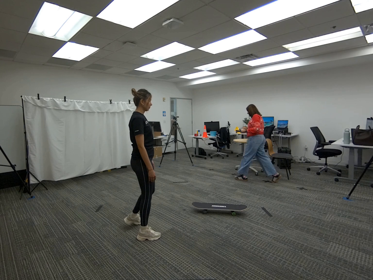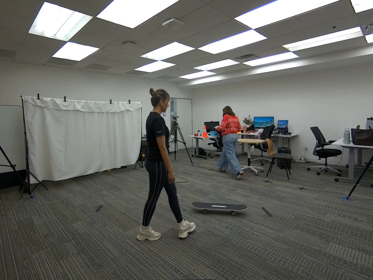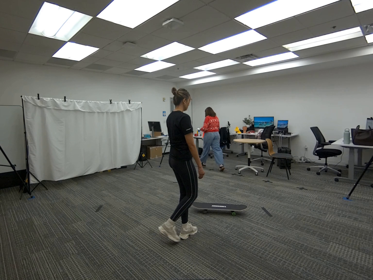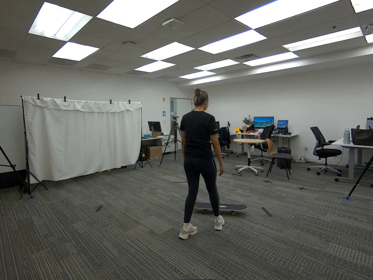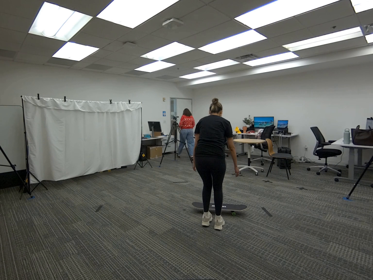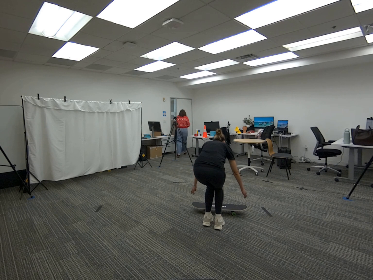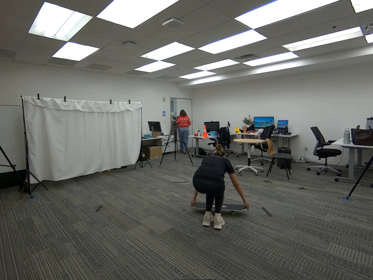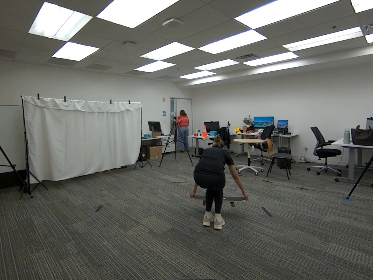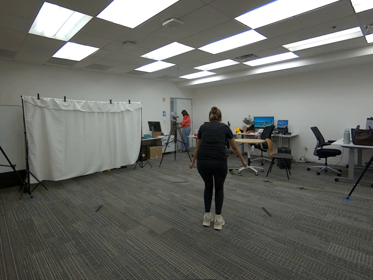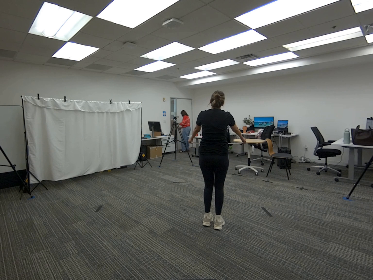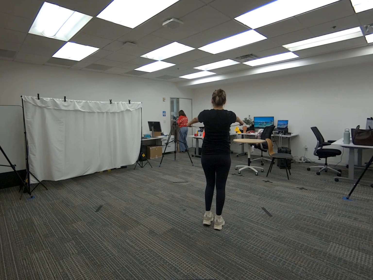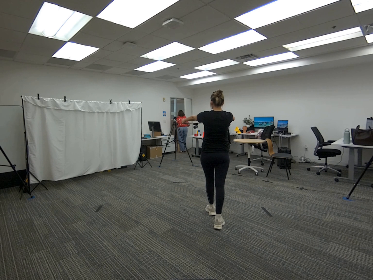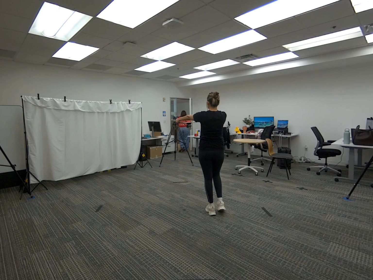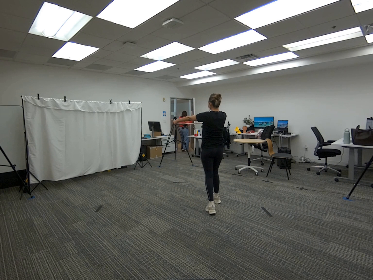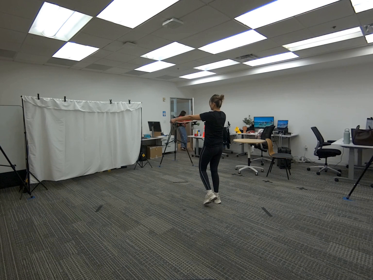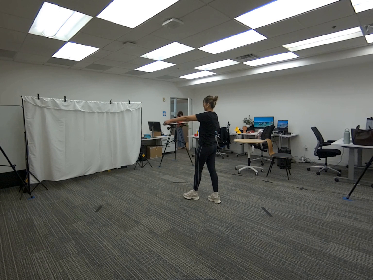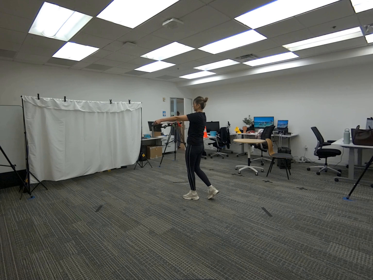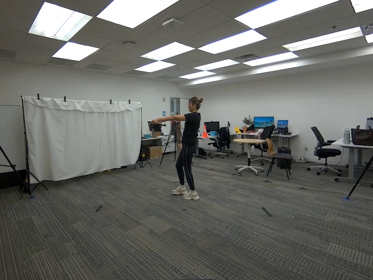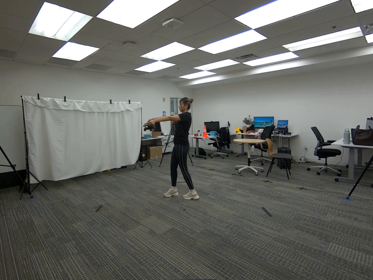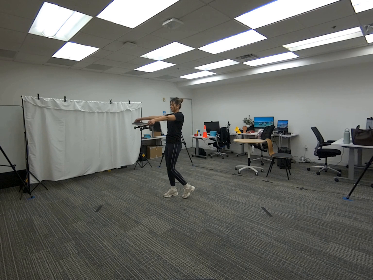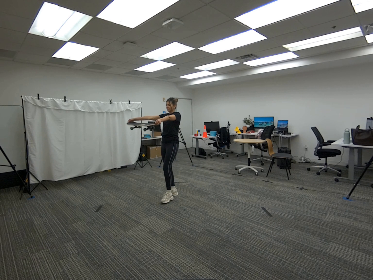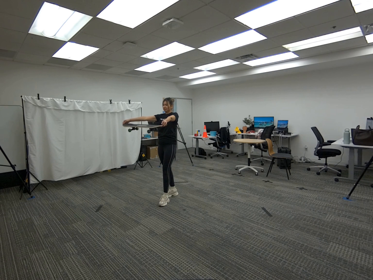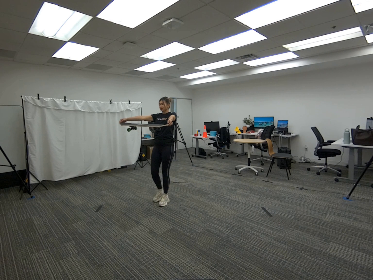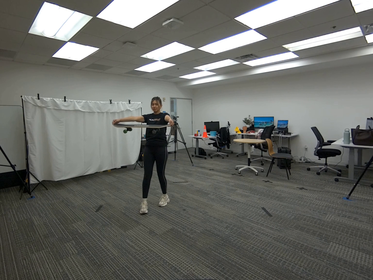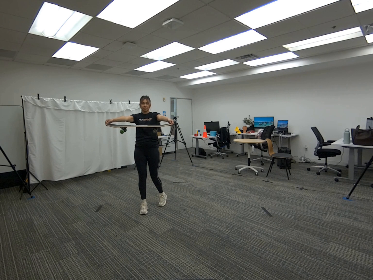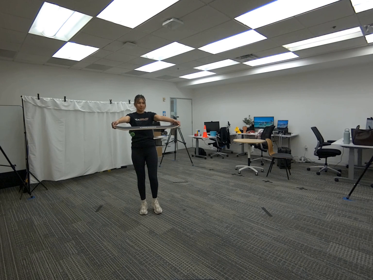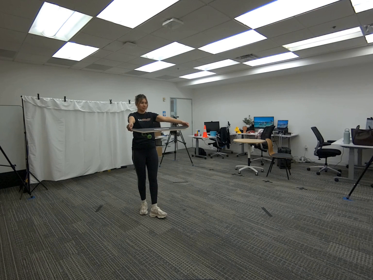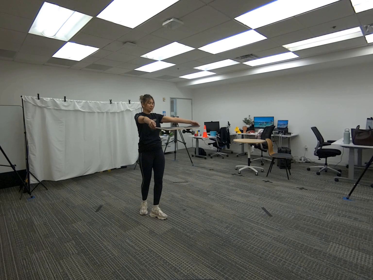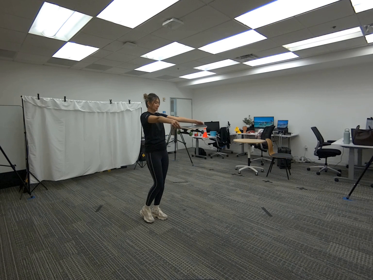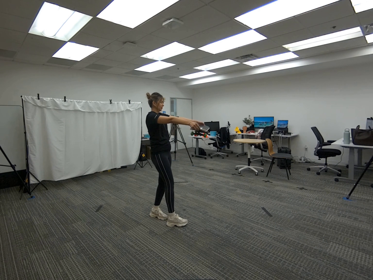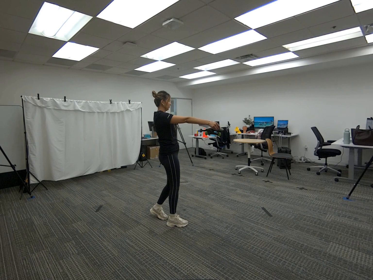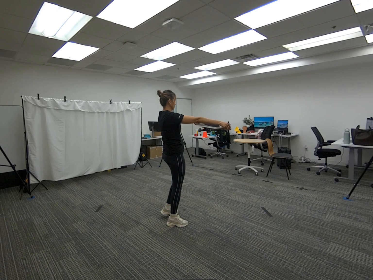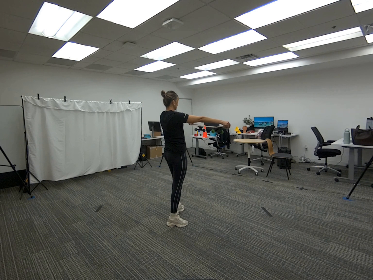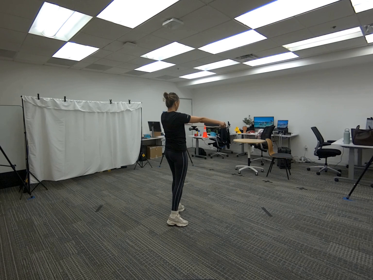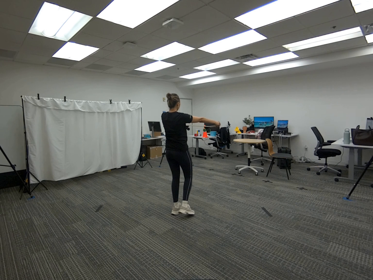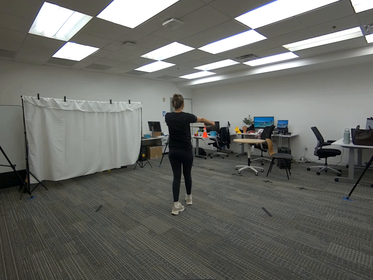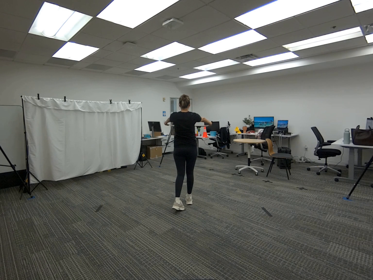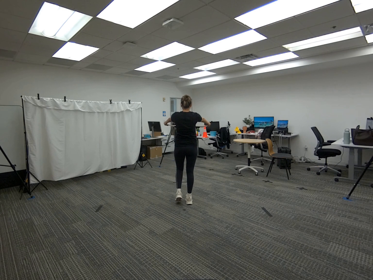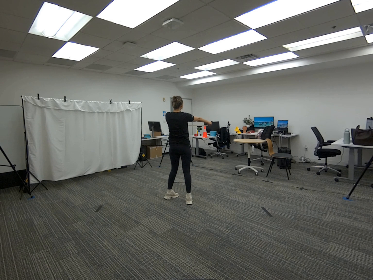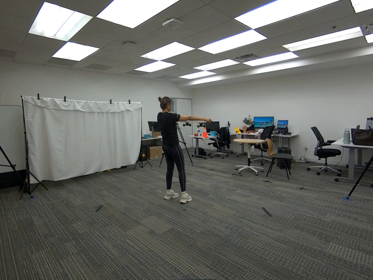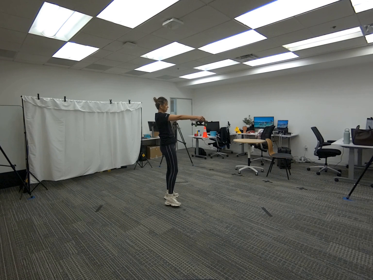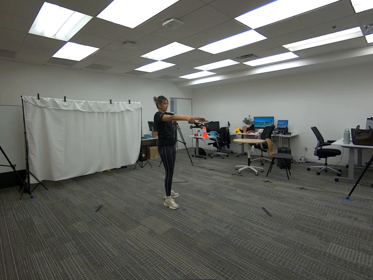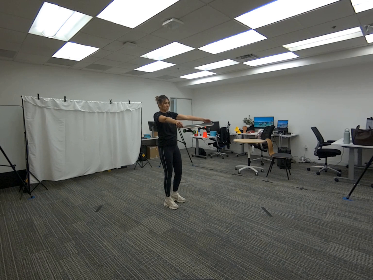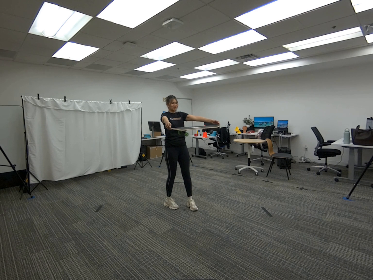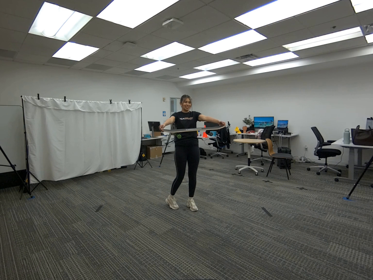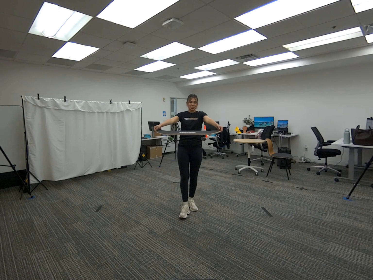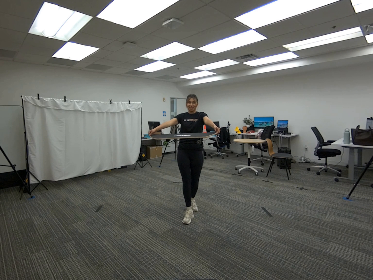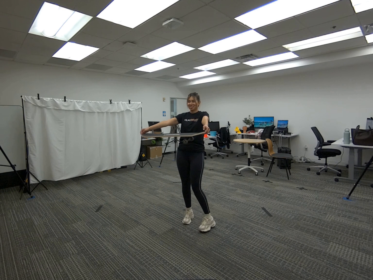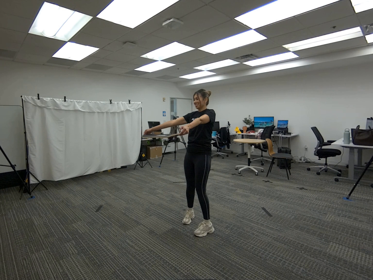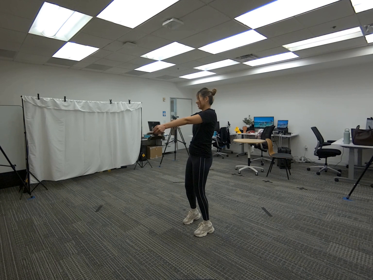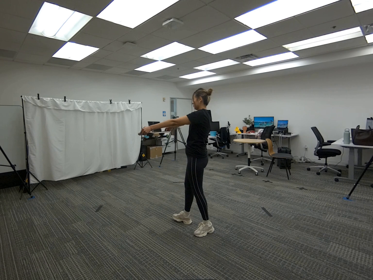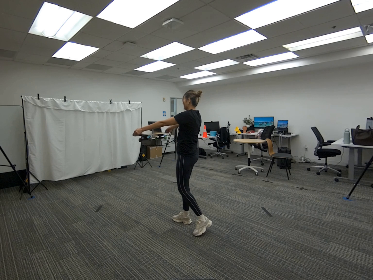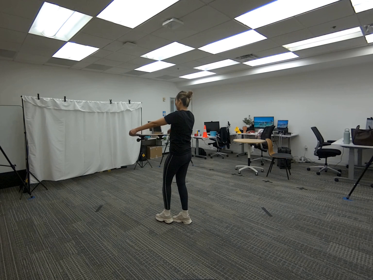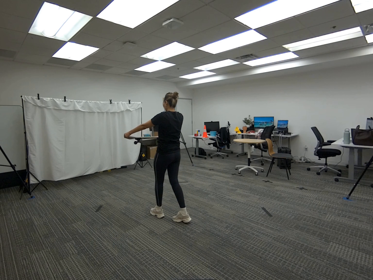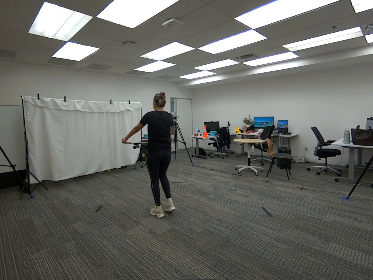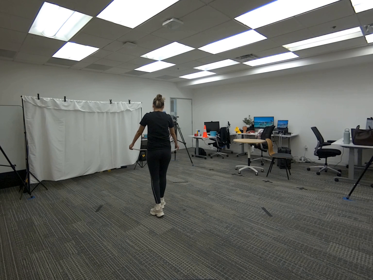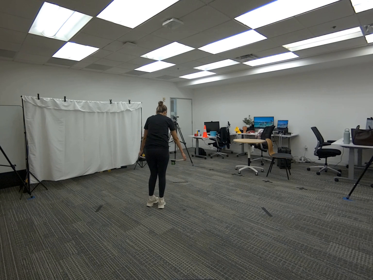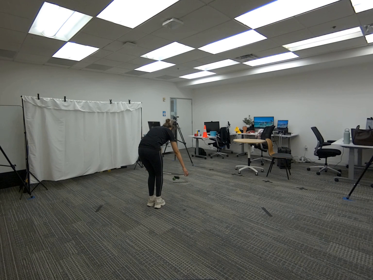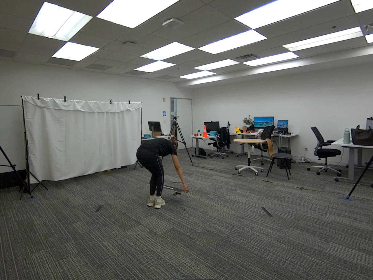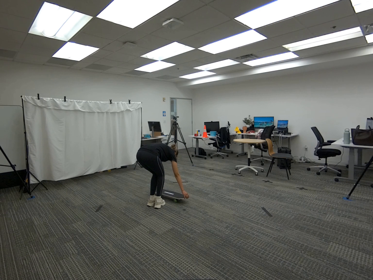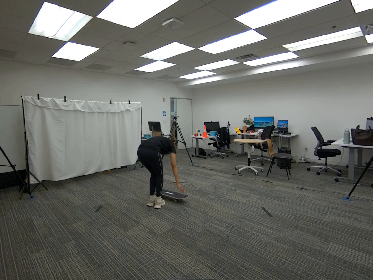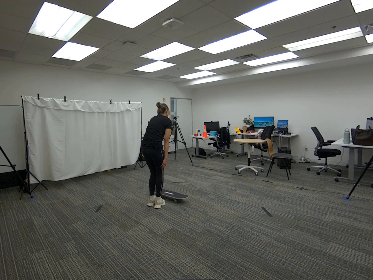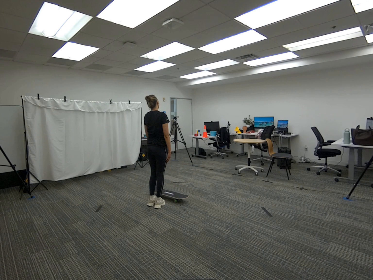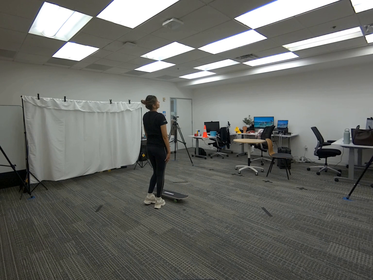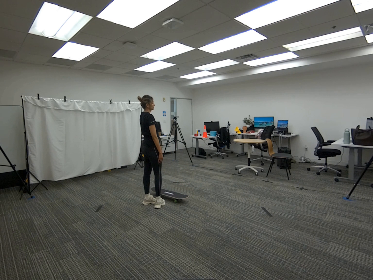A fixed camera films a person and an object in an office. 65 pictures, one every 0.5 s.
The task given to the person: Walk to the skateboard on the ground. Pick up the skateboard with both hands and keep the skateboard in front of you, while keeping your arms and elbows straight, and walk around the bounding area. Place skateboard back on the ground when finish.
